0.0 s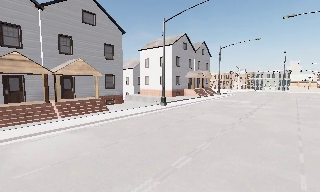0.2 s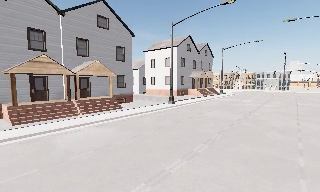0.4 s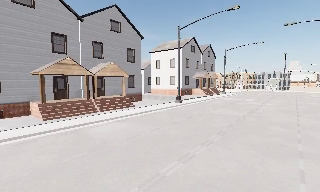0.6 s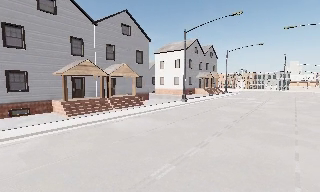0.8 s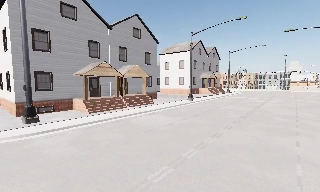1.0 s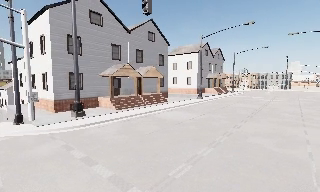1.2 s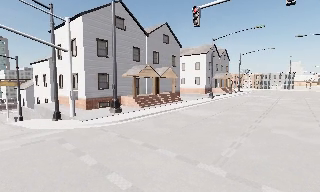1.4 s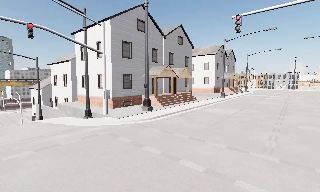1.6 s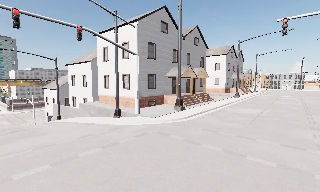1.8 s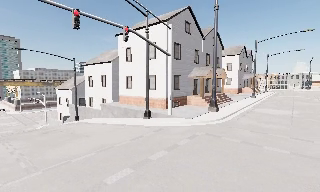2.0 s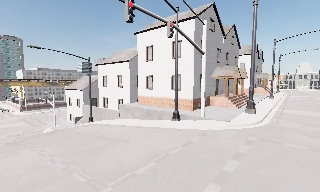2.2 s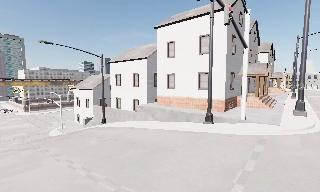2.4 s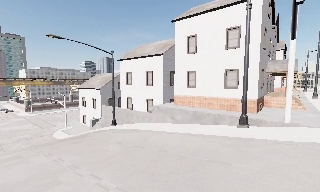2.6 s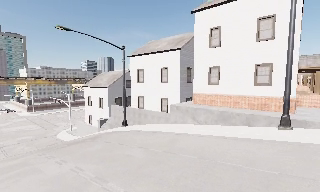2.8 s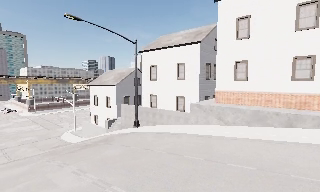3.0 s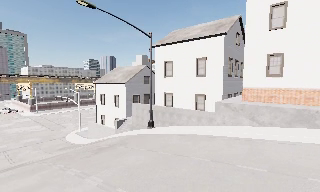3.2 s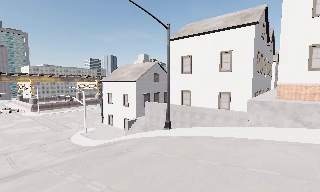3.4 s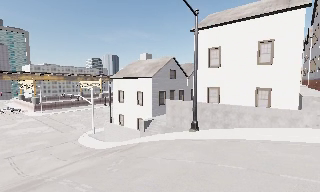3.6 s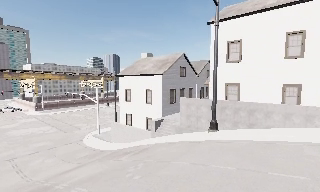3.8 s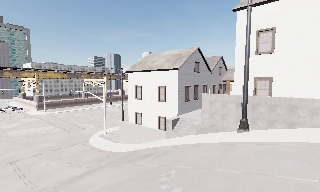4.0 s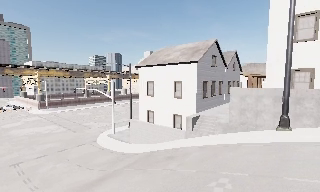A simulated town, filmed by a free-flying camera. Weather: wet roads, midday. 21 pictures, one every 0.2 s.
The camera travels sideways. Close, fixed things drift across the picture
to the right.
0.0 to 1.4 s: The camera travels to its left and backward, about 14 m, so close, fixed things drift to the right.
1.4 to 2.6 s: The camera travels to its left, about 16 m, so close, fixed things drift to the right.
2.6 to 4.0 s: The camera travels to its left and forward, about 16 m, so close, fixed things drift to the right.
The film runs backward here.
